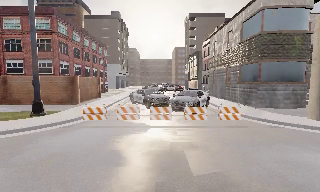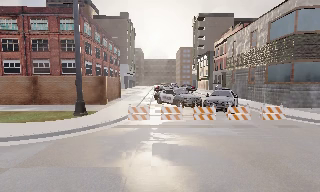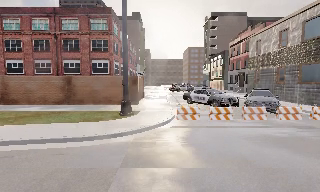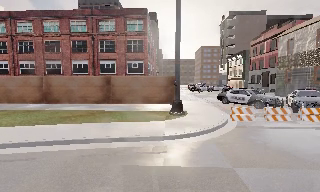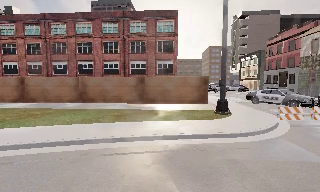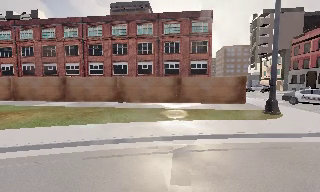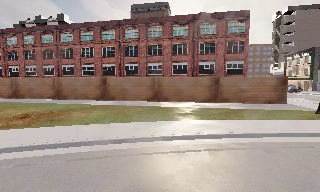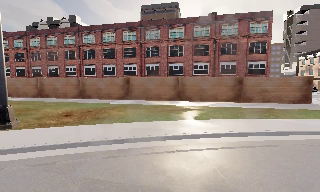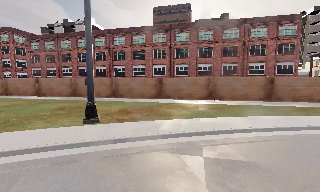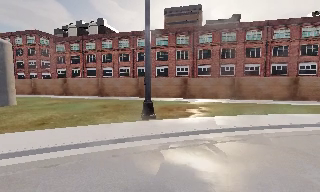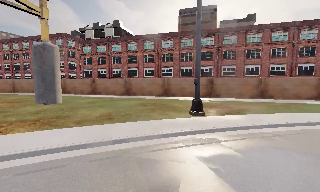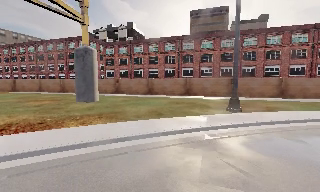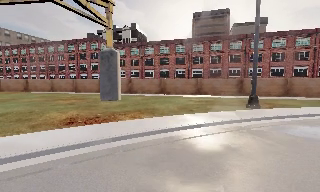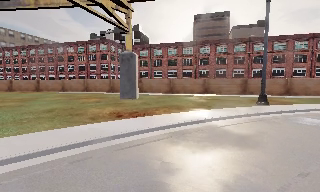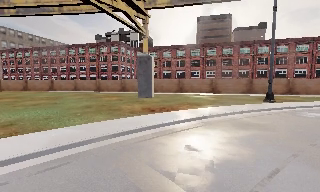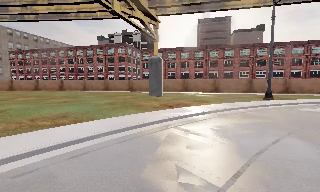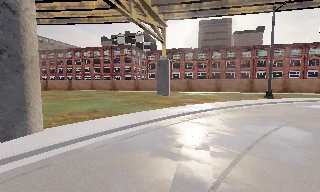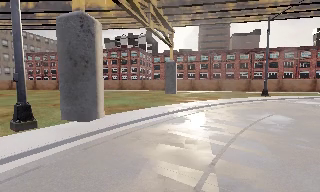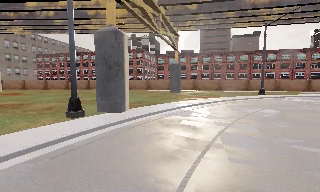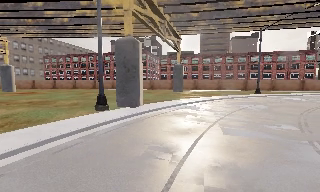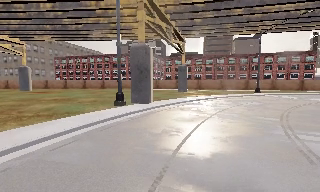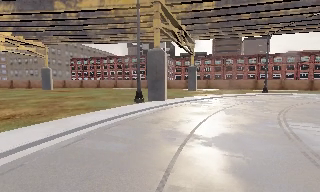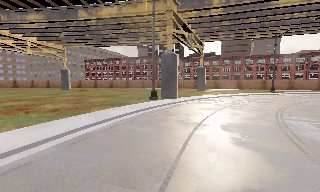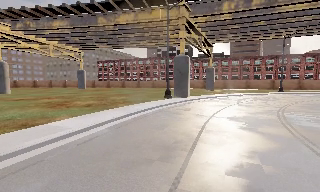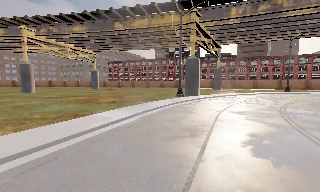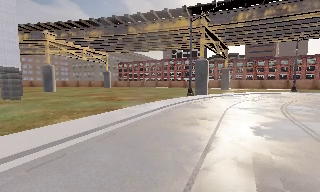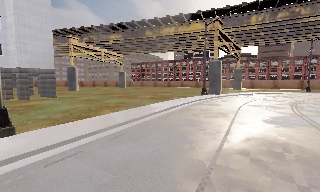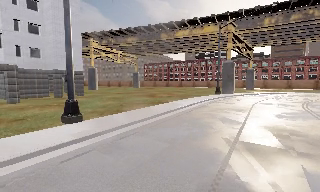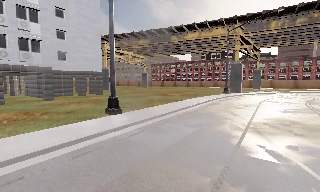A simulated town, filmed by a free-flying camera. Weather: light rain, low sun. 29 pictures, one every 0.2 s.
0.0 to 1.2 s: The scene slides to the right, as the camera pans about 10 degrees to its left. It travels to its left, about 15 m, so close, fixed things drift to the right.
1.2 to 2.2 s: The camera travels to its left, about 13 m, so close, fixed things drift to the right.
2.2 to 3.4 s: The camera travels to its left and backward, about 15 m, so close, fixed things drift to the right.
3.4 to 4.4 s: The camera travels backward, about 11 m, so what stands in front gets smaller.
4.4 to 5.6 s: The camera pans to its left, which is counterclockwise from overhead, by about 15 degrees. It travels backward and to its left, about 12 m, so what stands in front gets smaller.
The film runs forward here.
